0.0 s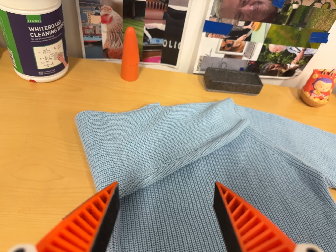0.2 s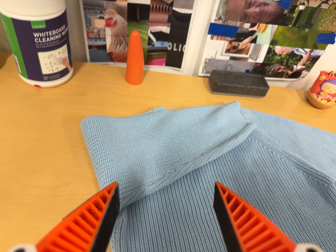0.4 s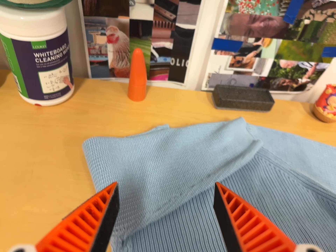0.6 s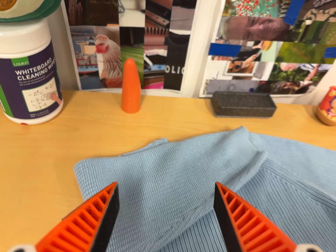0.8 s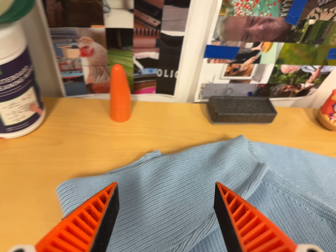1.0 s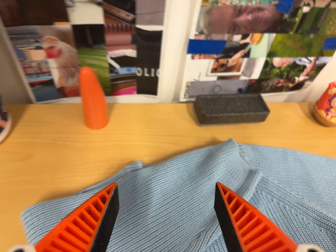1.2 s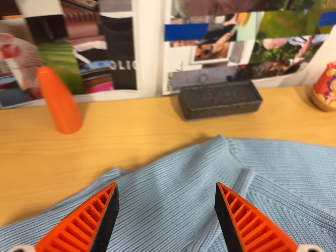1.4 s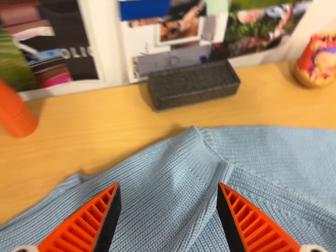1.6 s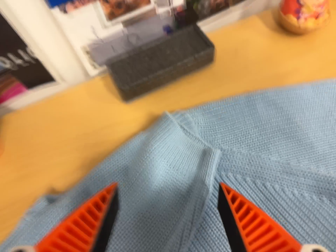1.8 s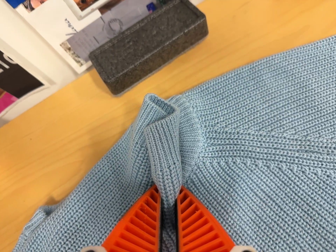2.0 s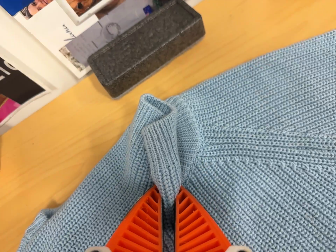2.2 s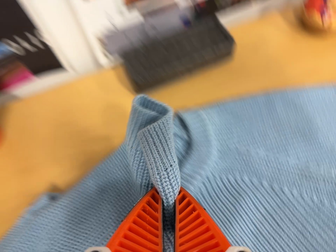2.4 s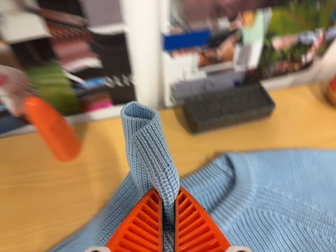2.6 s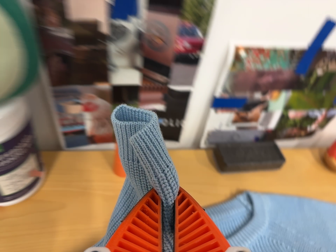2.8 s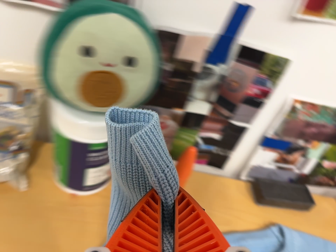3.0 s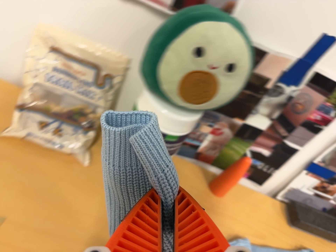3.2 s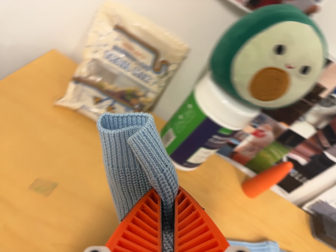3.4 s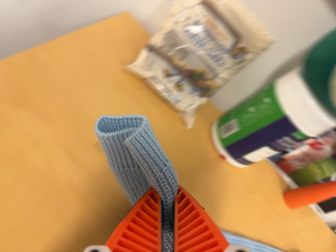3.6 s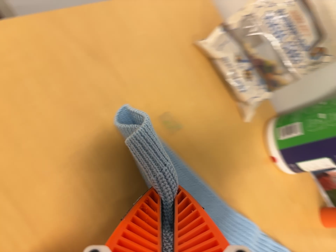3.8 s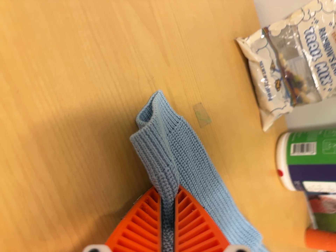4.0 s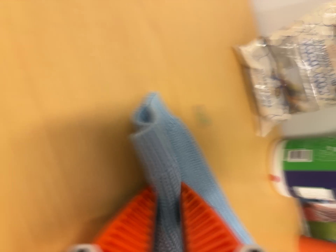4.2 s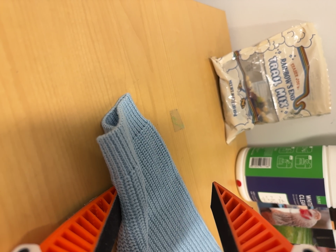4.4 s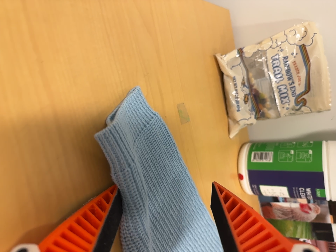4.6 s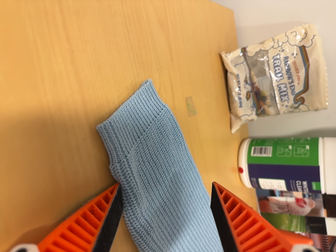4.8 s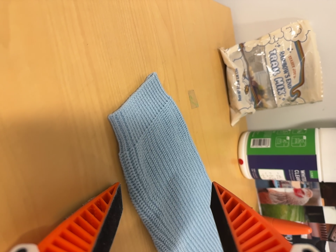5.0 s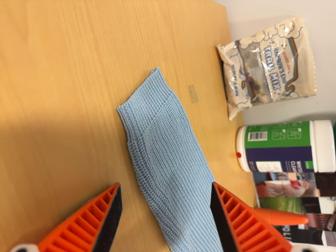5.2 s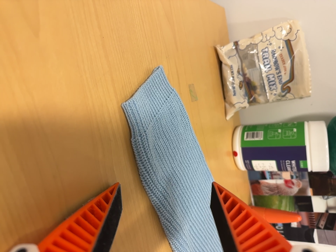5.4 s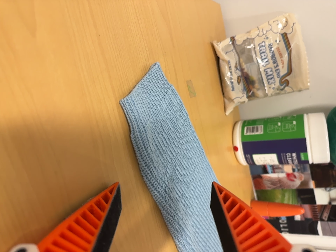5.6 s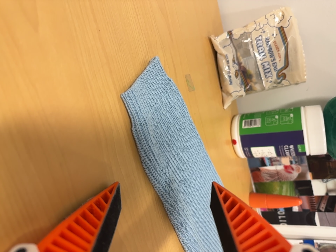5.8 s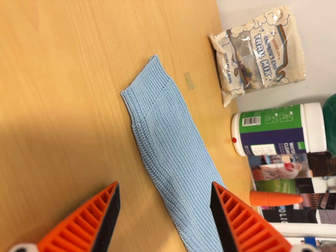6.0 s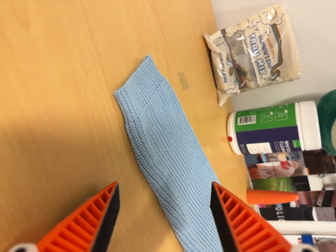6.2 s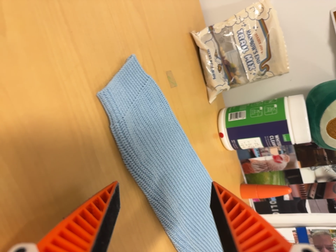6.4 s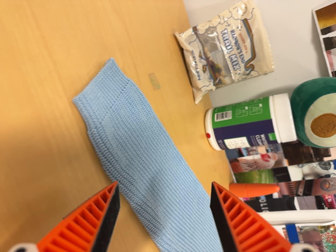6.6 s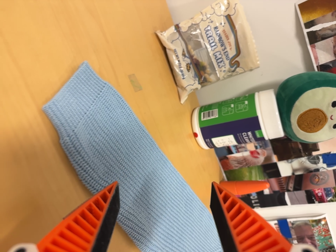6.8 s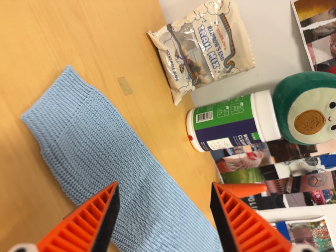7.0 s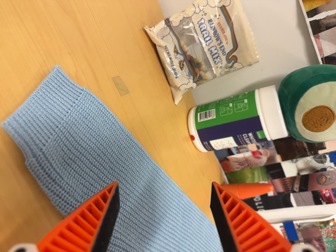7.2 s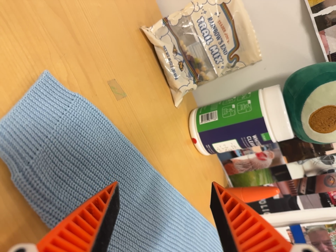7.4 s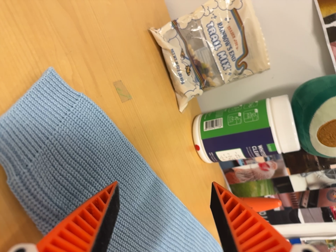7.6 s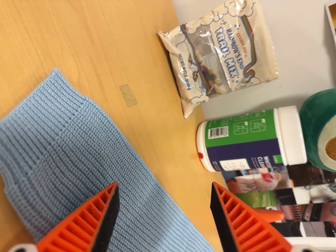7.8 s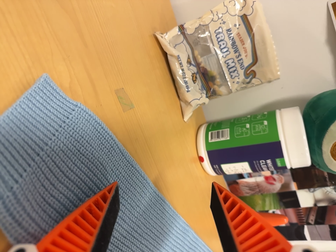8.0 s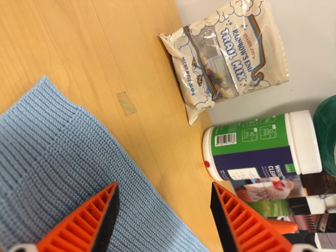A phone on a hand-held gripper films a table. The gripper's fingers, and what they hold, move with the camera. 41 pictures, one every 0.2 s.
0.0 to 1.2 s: The camera travels forward and toward the top of its view, about 22 cm, so what stands in front looms larger. It rolls about its line of sight by about 10 degrees, and the scene rotates counterclockwise.
1.2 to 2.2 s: The camera travels forward and to its right, about 12 cm, so what stands in front looms larger. Its aim tips toward the bottom of its view by about 10 degrees. It rolls about its line of sight by about 15 degrees, and the scene rotates counterclockwise.
2.2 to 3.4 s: The camera travels to its left and backward, about 50 cm, so close, fixed things drift to the right. Its aim tips toward the top of its view by about 25 degrees, and the scene shifts downward. It rolls about its line of sight by about 65 degrees, and the scene rotates clockwise.
3.4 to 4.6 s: The camera pans to its right by about 10 degrees. It travels to its left, about 16 cm. It rolls about its line of sight by about 30 degrees, and the scene rotates clockwise.
4.6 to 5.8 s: The camera travels backward, about 6 cm, so what stands in front gets smaller.
5.8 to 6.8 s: The camera travels to its right, about 7 cm, so close, fixed things drift to the left.
6.8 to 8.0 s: The camera travels forward, about 9 cm, so what stands in front looms larger.
The film runs backward here.
